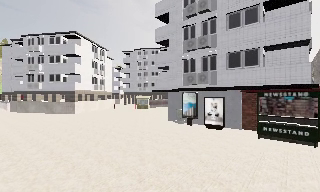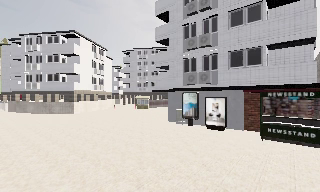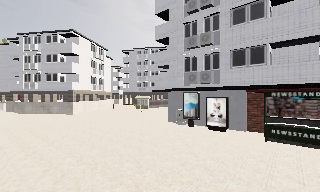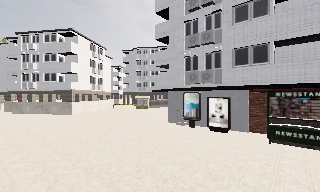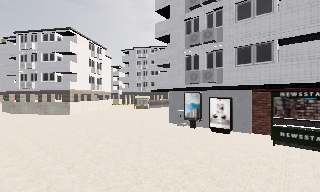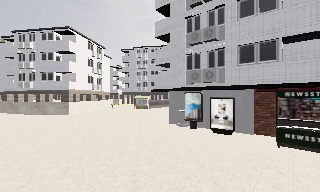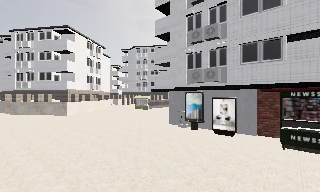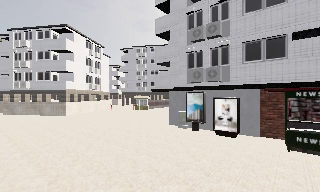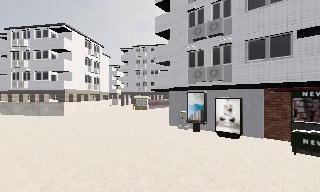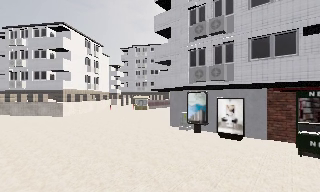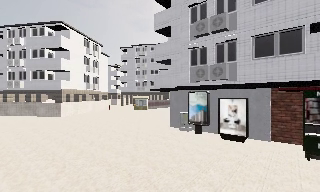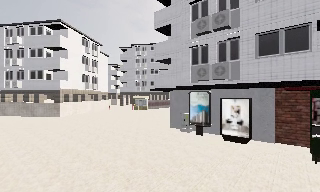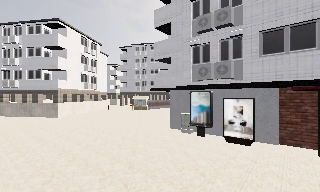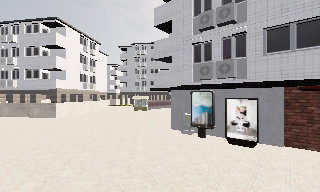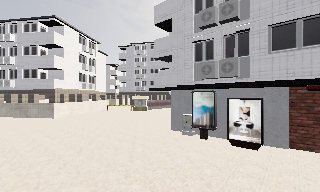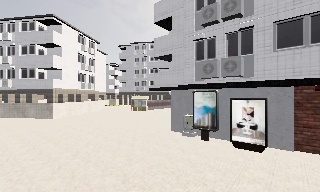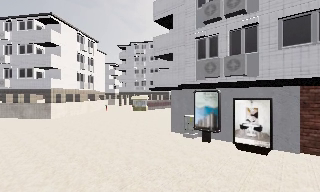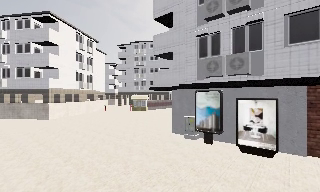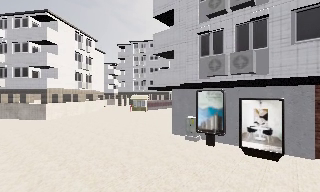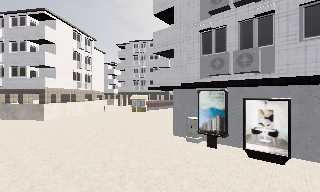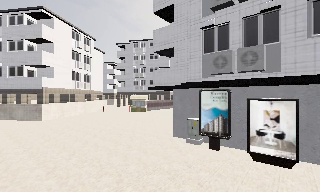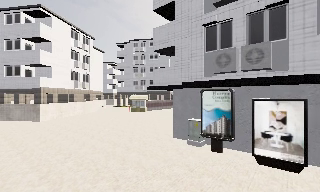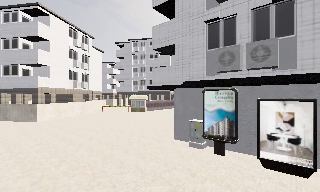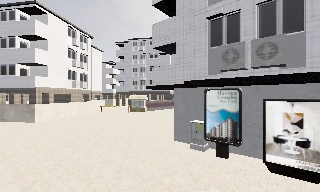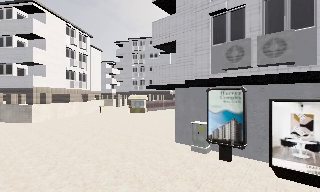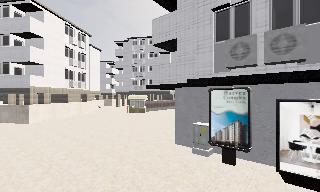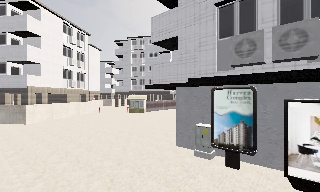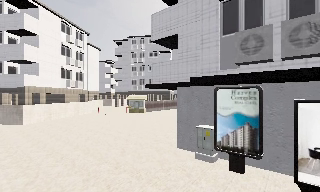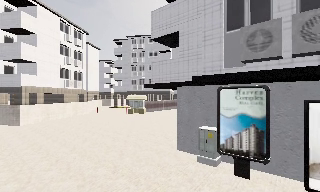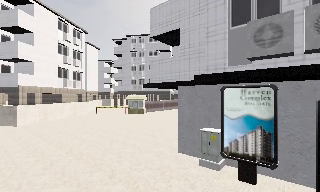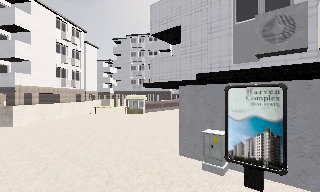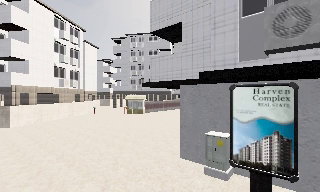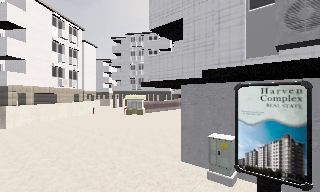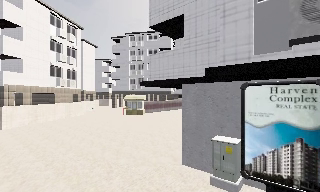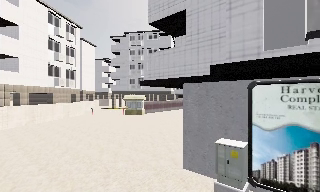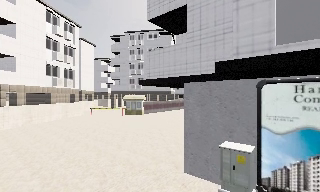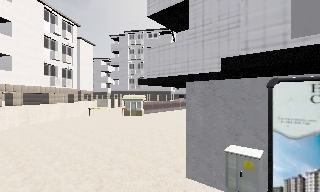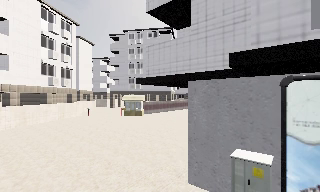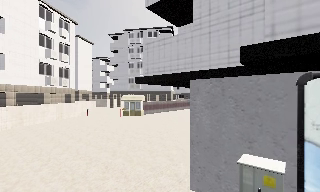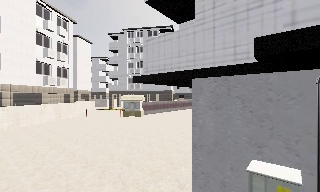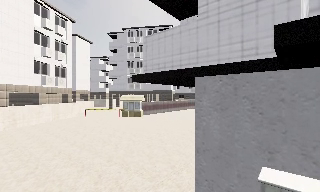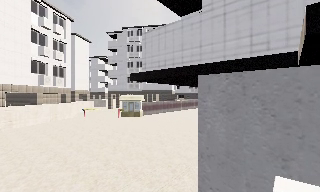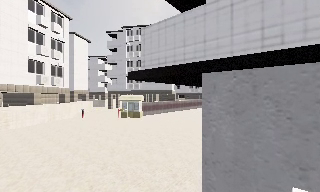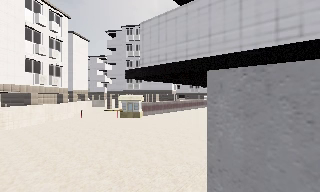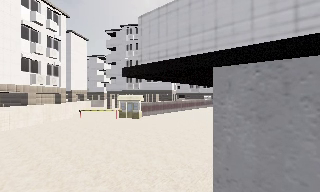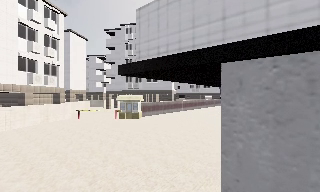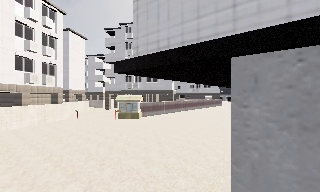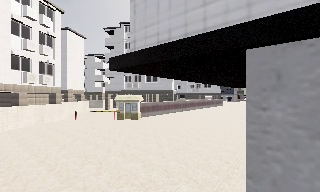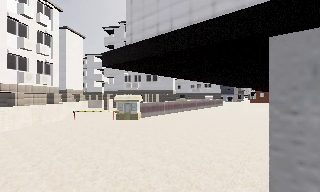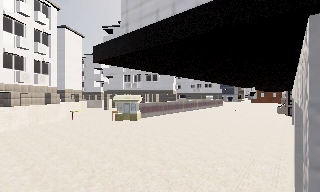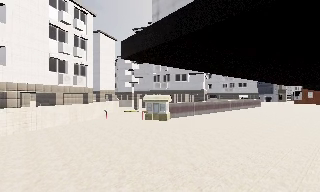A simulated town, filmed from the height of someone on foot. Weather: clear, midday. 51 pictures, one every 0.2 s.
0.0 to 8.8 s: The camera travels forward, about 14 m, so what stands in front looms larger.
8.8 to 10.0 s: The camera swings to its left by about 10 degrees, and the scene slides to the right. It travels forward, about 2 m, so what stands in front looms larger.
The film runs forward here.
